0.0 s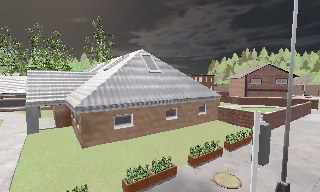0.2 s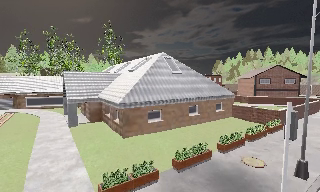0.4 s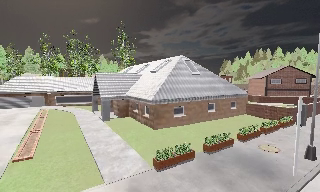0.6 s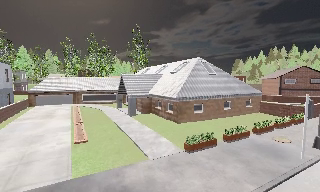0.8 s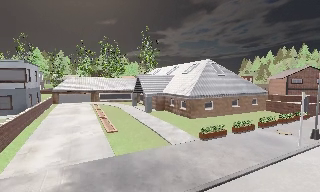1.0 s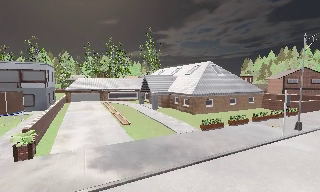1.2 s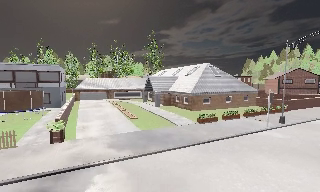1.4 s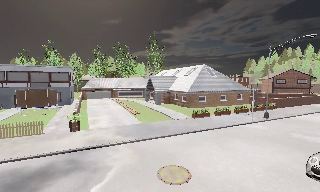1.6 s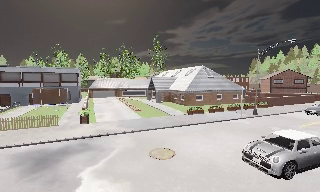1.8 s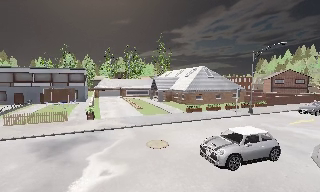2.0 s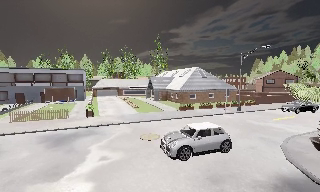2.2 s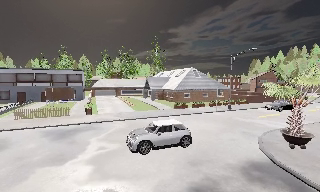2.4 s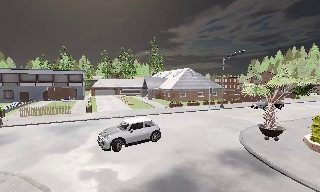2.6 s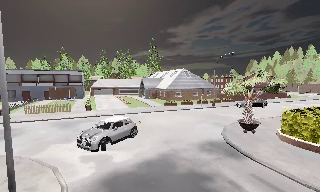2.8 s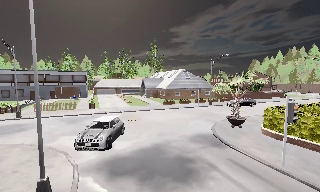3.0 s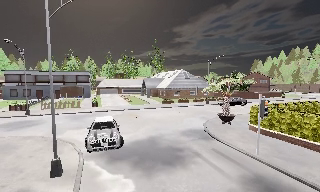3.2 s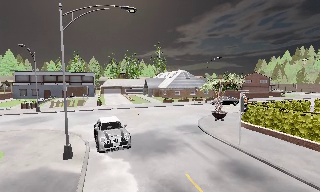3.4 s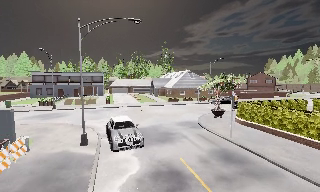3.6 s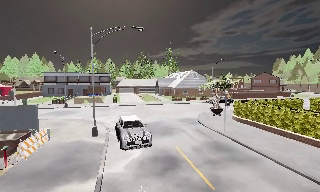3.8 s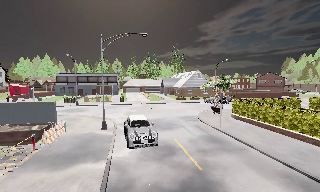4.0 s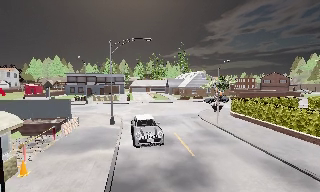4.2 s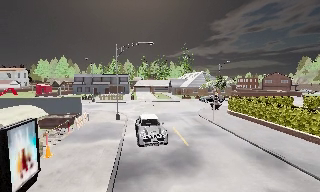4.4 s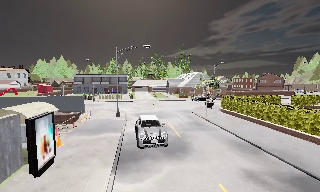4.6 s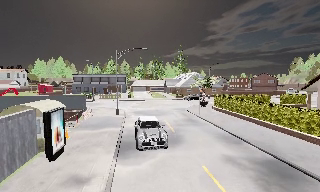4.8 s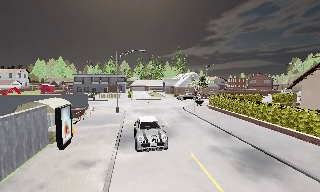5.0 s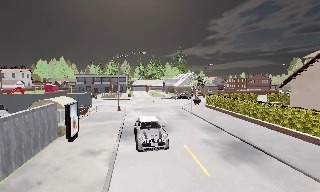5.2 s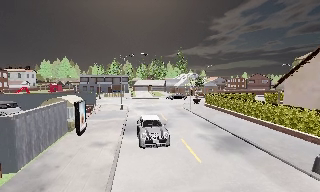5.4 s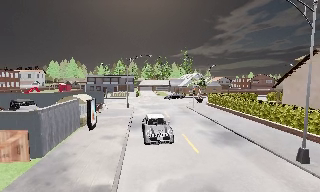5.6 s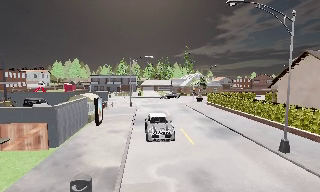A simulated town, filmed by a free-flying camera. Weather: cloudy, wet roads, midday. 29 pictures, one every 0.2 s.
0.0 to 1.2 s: The camera swings to its left by about 10 degrees, and the scene slides to the right. It travels backward and to its left, about 13 m, so what stands in front gets smaller.
1.2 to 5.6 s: The camera pans to its left, which is counterclockwise from overhead, by about 20 degrees. It travels backward, about 30 m, so what stands in front gets smaller.
The film runs forward here.
